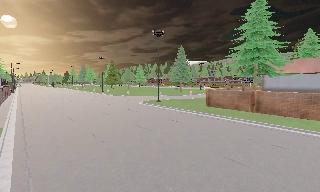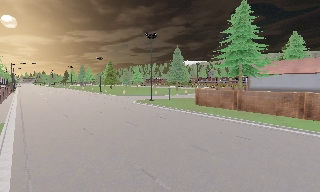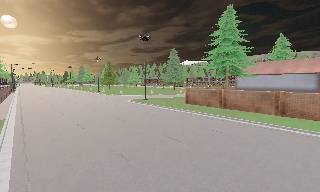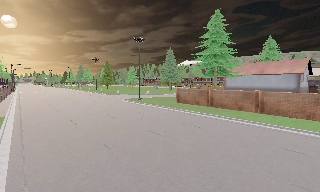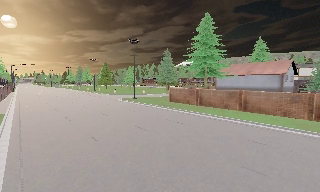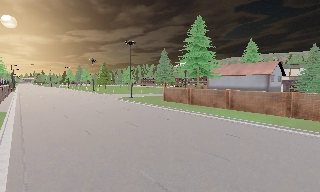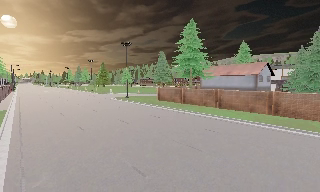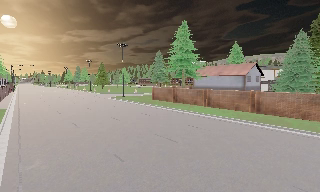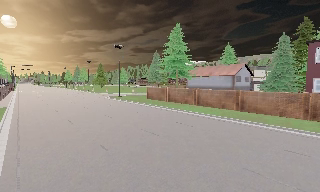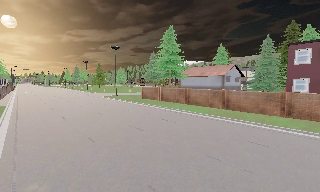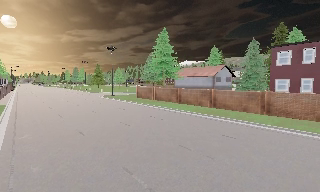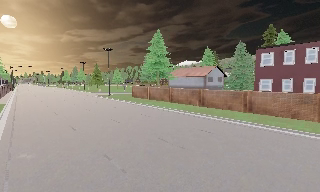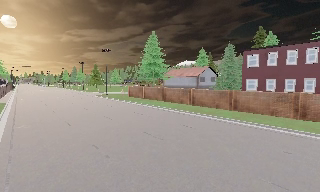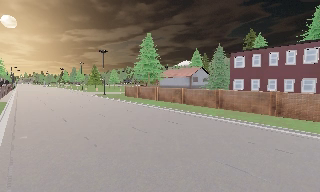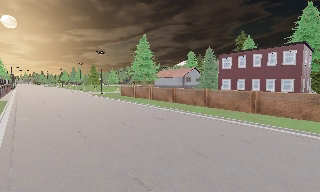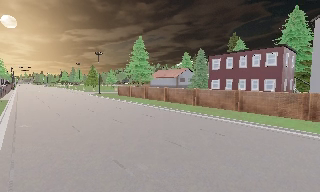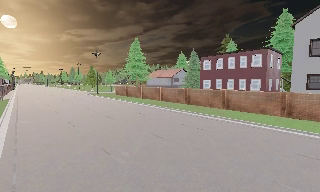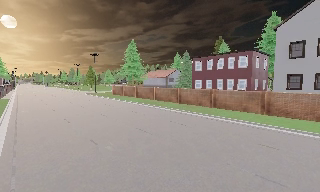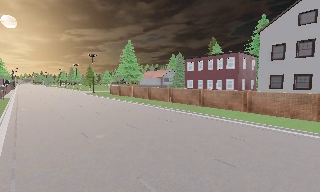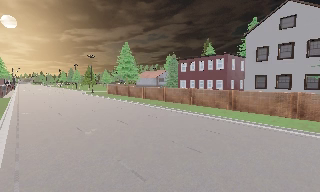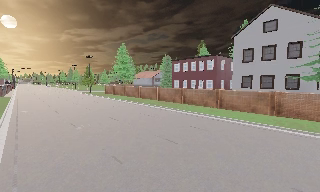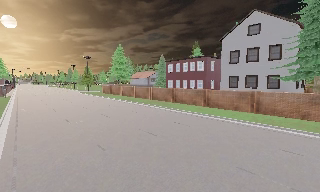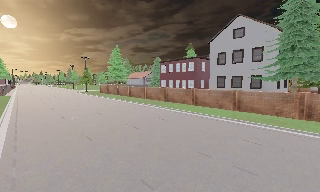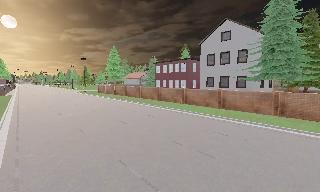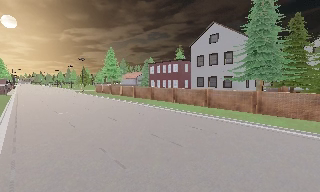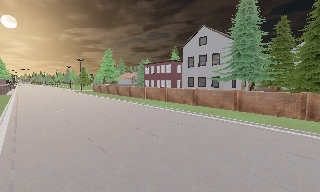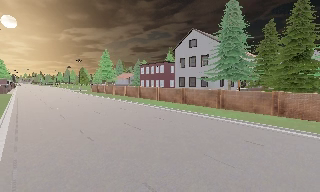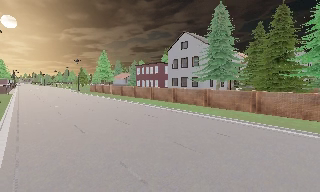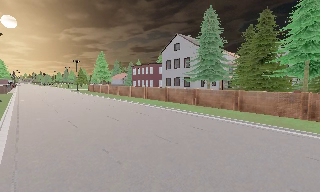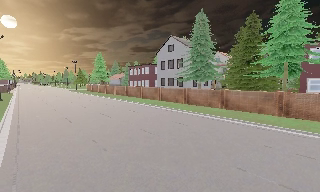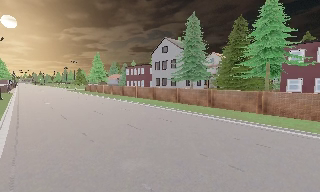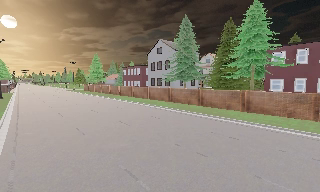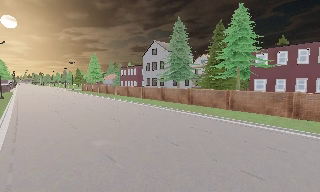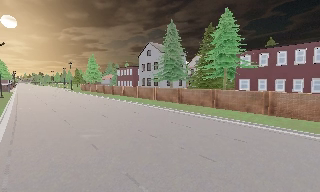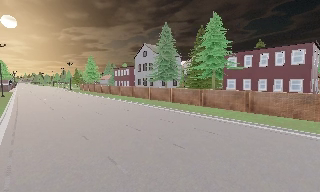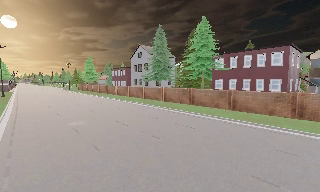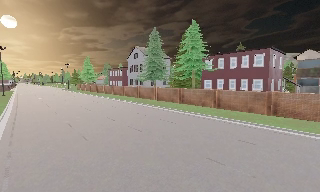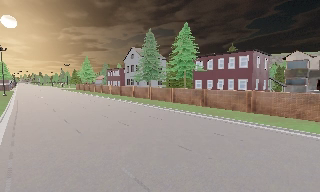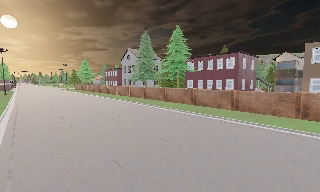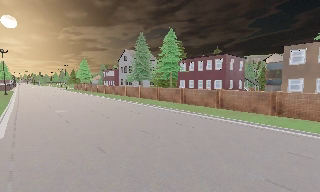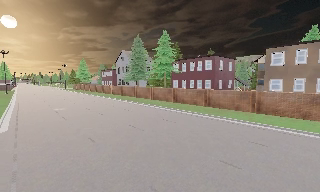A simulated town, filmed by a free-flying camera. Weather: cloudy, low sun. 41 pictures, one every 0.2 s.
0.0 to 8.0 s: The camera travels backward and to its right, about 70 m, so what stands in front gets smaller.
The film runs forward here.
